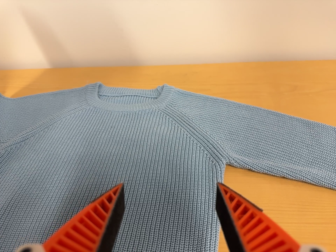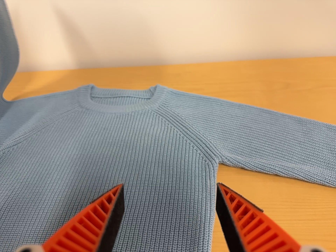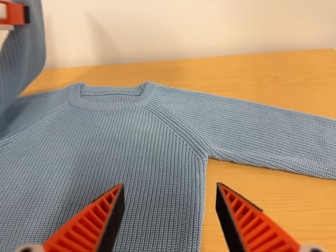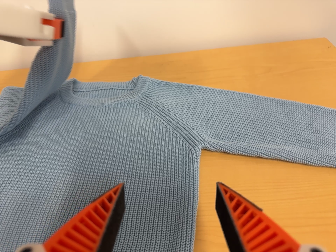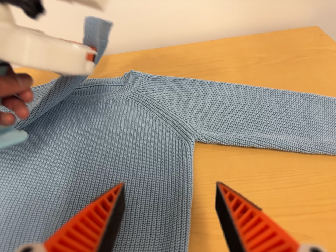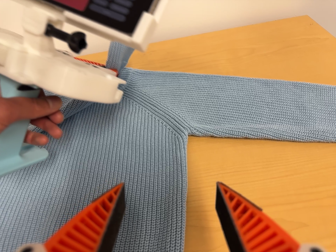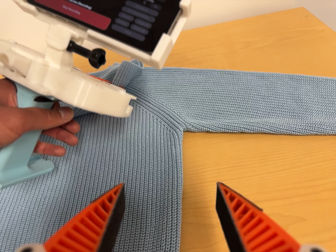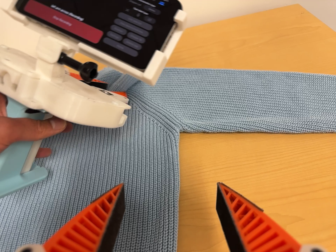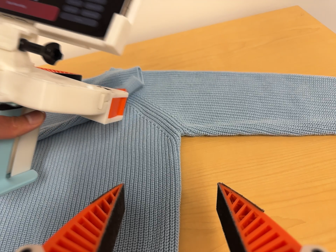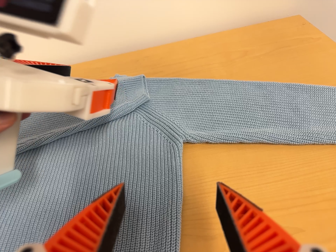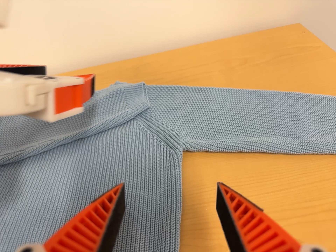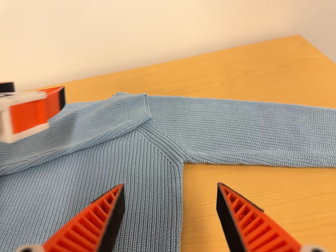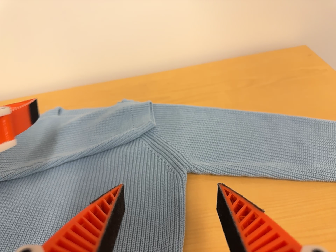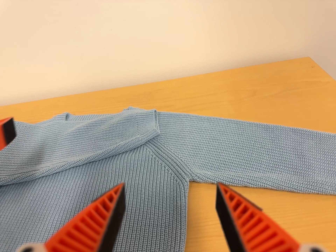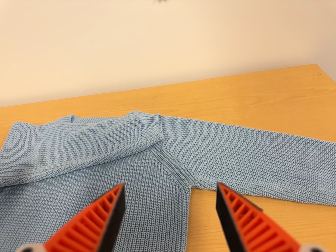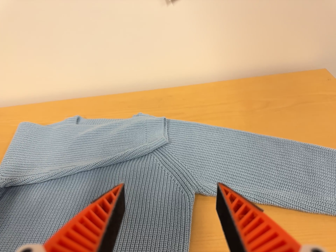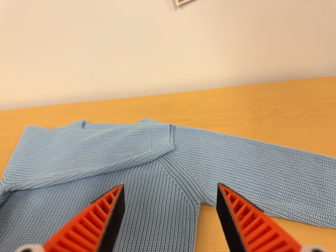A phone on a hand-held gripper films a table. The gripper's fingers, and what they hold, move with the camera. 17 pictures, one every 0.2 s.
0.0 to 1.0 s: The camera travels to its right, about 5 cm, so close, fixed things drift to the left. It rolls about its line of sight by about 10 degrees, and the scene rotates counterclockwise.
1.0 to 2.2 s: The camera shifts only a little, or ends up much as it began.
2.2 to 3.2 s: The camera travels toward the top of its view, about 4 cm, so close, fixed things drift downward.
The film runs forward here.
